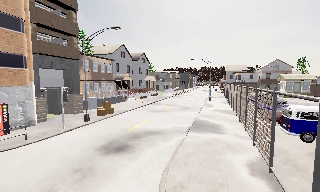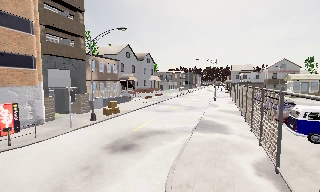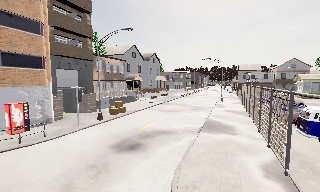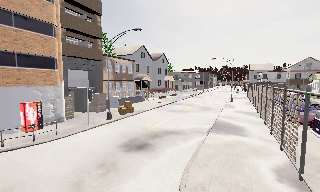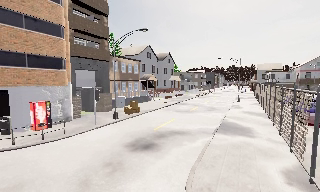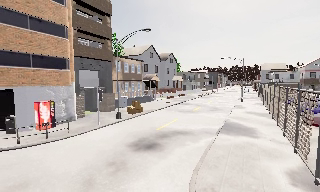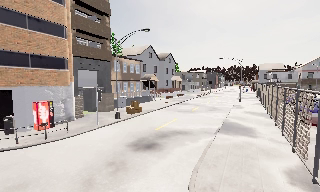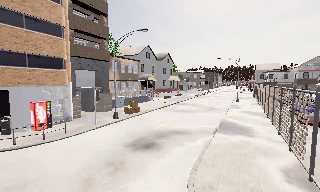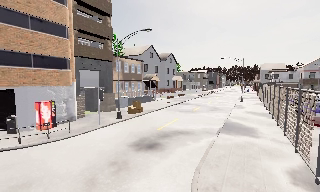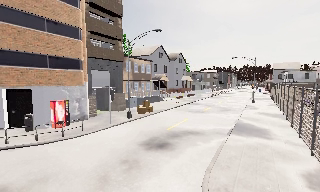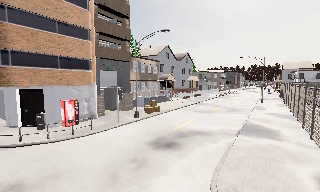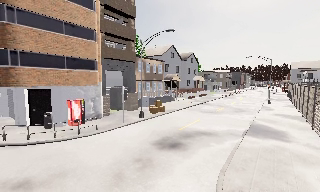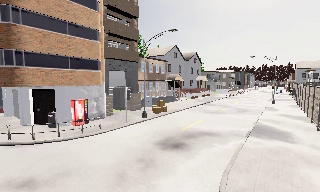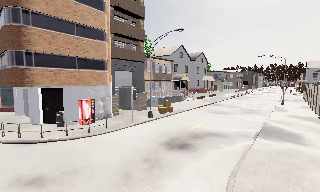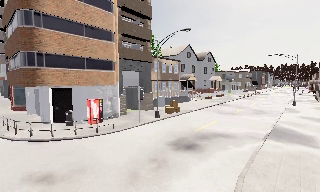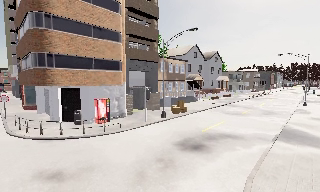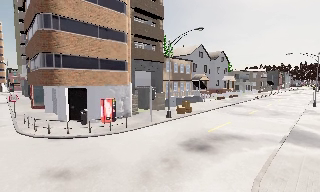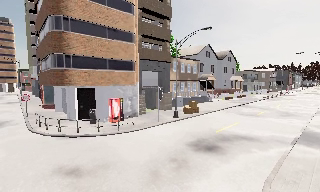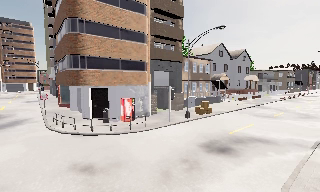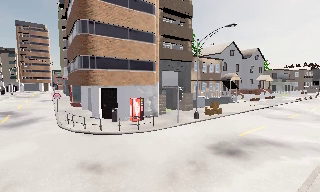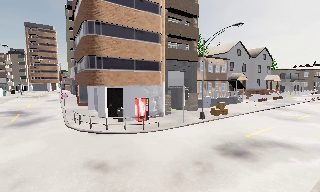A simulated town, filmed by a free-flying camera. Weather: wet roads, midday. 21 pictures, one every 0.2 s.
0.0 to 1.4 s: The camera shifts only a little, or ends up much as it began.
1.4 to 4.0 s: The scene slides to the right, as the camera pans about 30 degrees to its left.
The film runs forward here.
